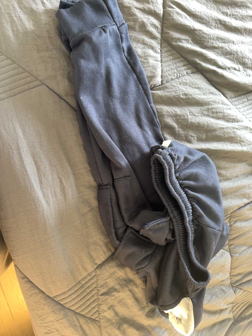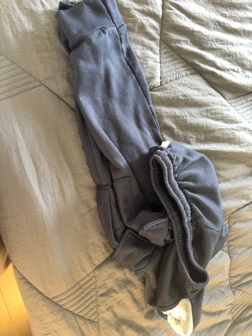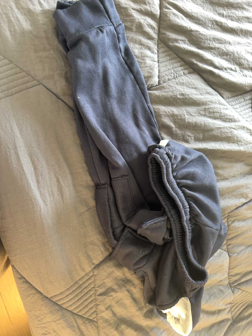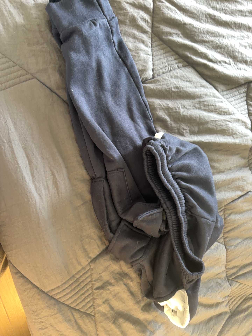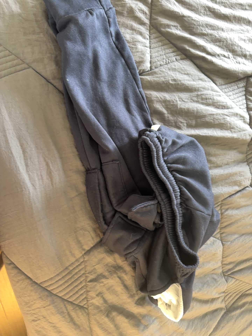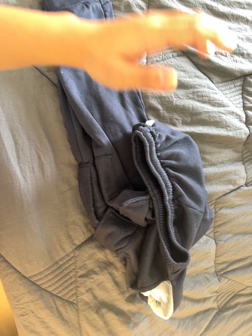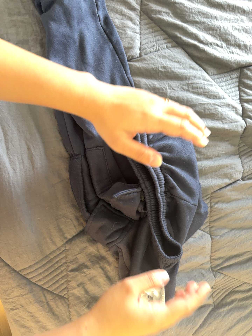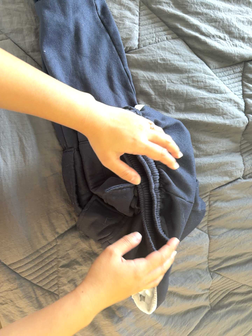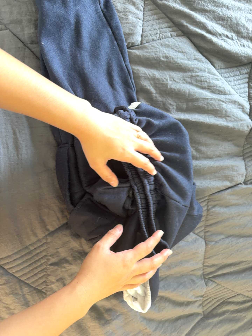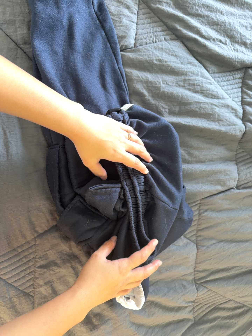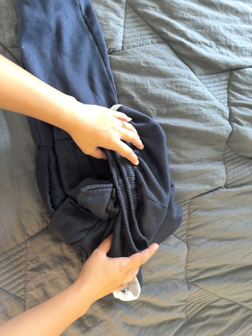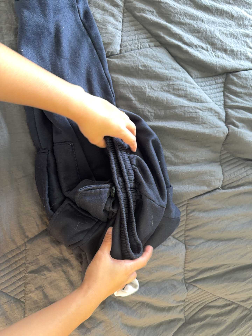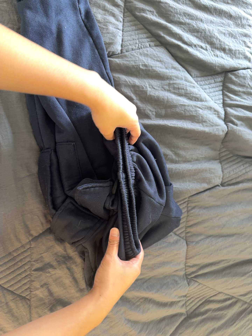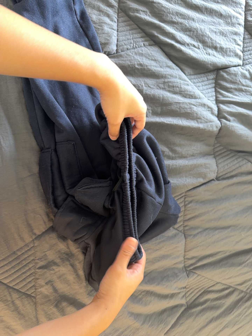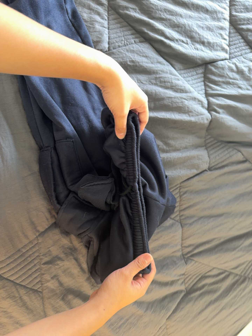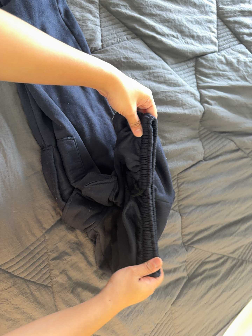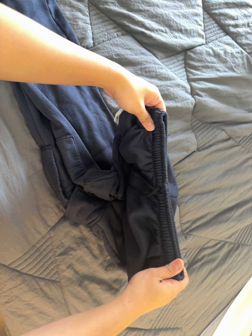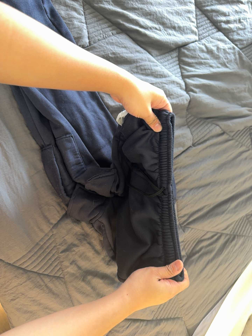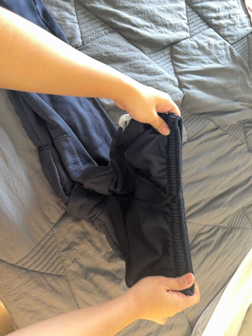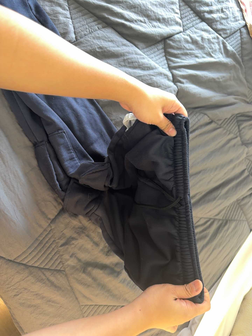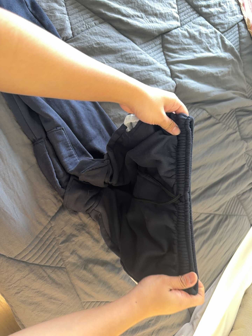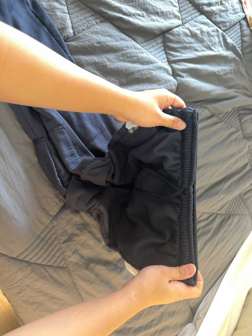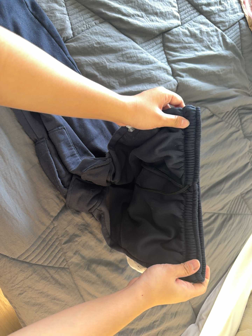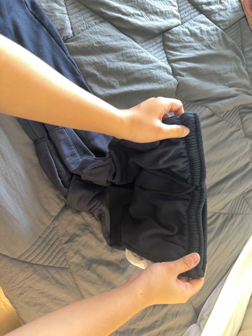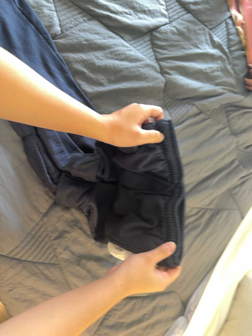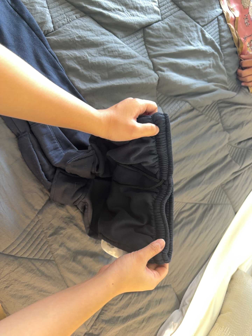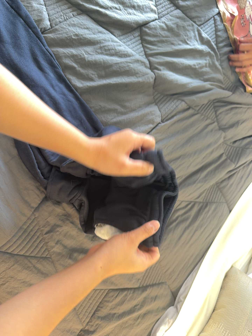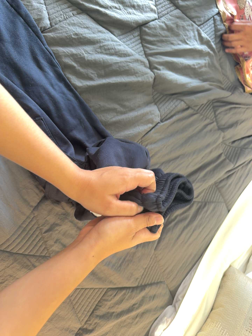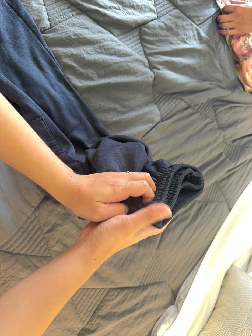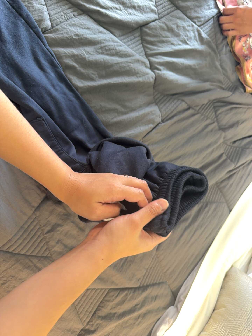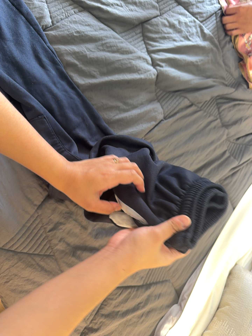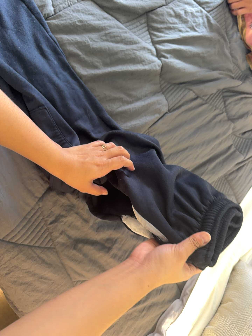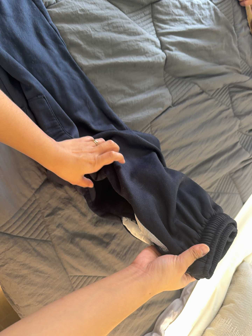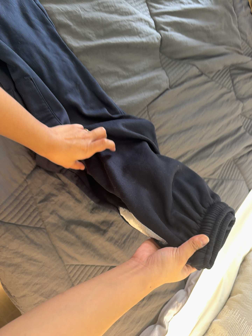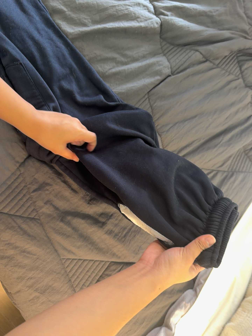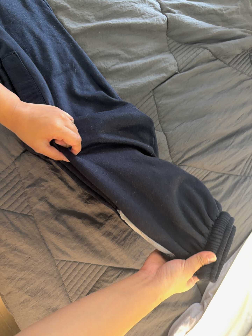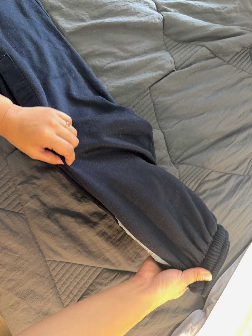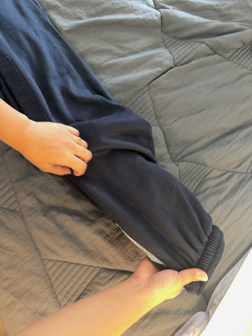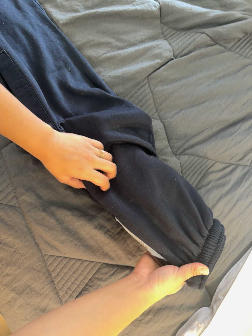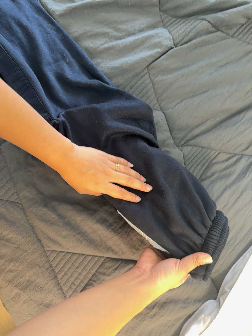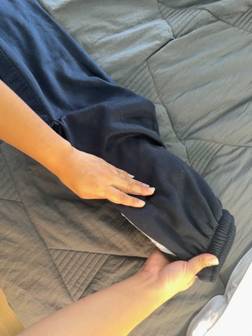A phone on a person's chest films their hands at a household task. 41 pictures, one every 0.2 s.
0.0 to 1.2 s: The camera travels toward the bottom of its view and to its right, about 8 cm, so close, fixed things drift upward.
1.2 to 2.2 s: The camera travels to its right, about 6 cm, so close, fixed things drift to the left.
2.2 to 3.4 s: The camera pans to its right by about 10 degrees. It travels to its left and backward, about 12 cm. It rolls about its line of sight by about 15 degrees, and the scene rotates counterclockwise.
3.4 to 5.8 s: The camera shifts only a little, or ends up much as it began.
5.8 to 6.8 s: The camera travels toward the bottom of its view, to its right and forward, about 16 cm, so close, fixed things drift upward.
6.8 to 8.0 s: The camera pans to its left by about 10 degrees. It travels to its right, toward the bottom of its view and forward, about 16 cm.
The film runs forward here.
